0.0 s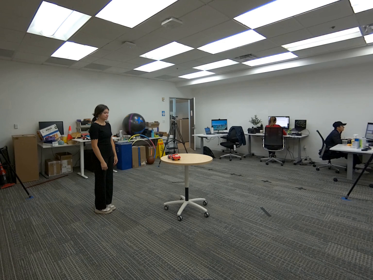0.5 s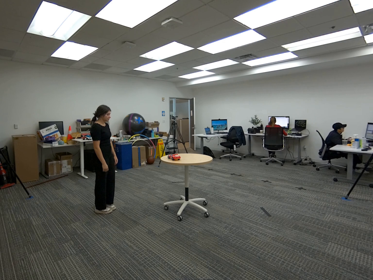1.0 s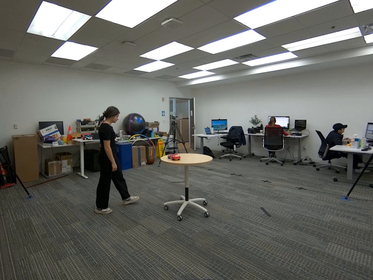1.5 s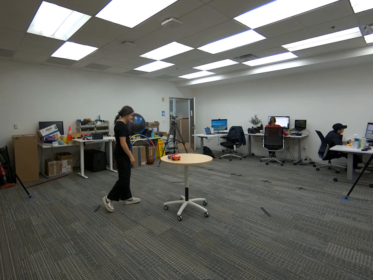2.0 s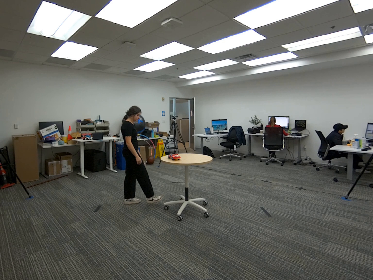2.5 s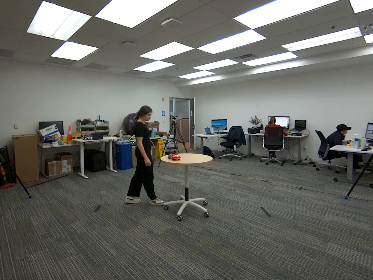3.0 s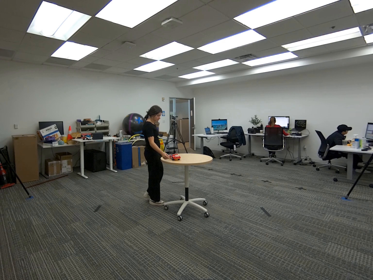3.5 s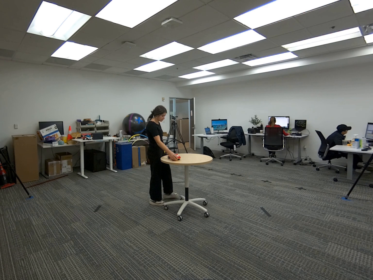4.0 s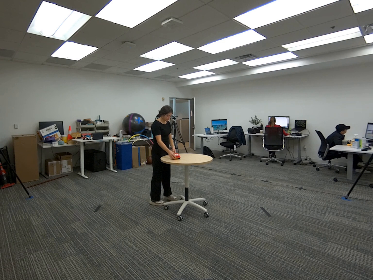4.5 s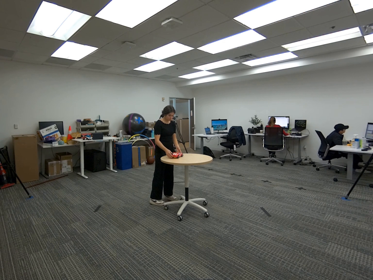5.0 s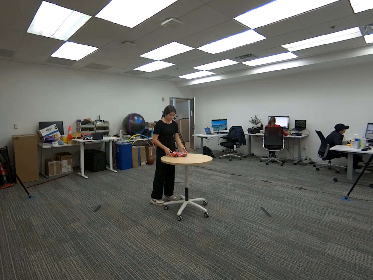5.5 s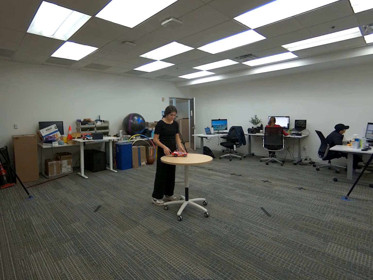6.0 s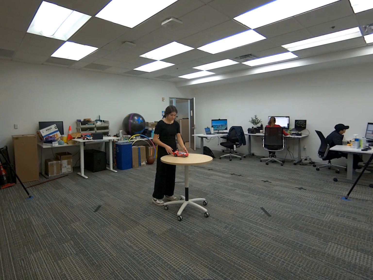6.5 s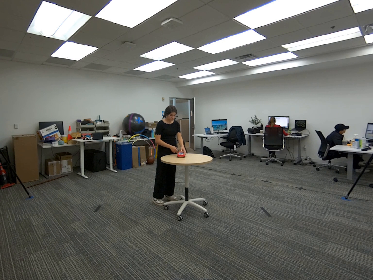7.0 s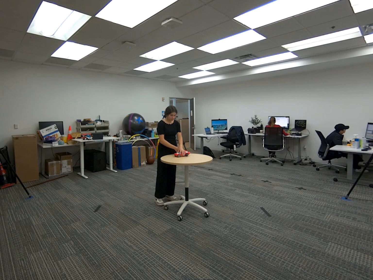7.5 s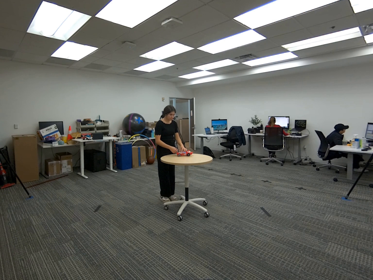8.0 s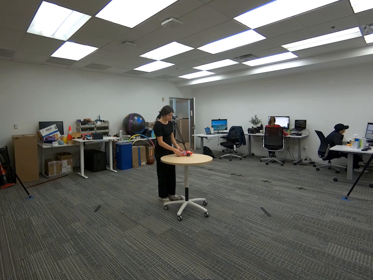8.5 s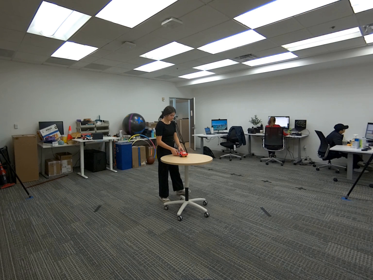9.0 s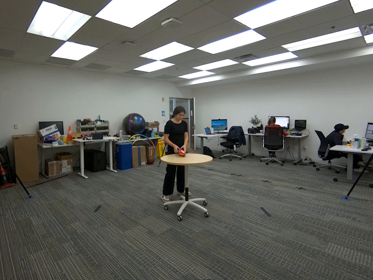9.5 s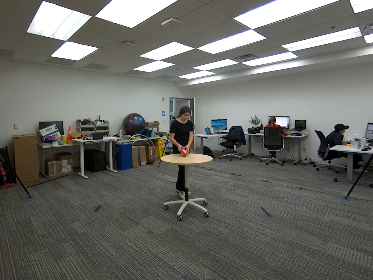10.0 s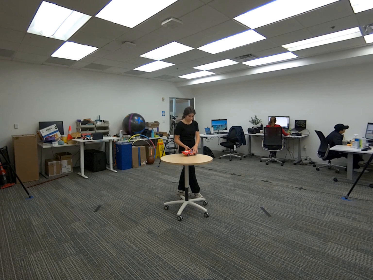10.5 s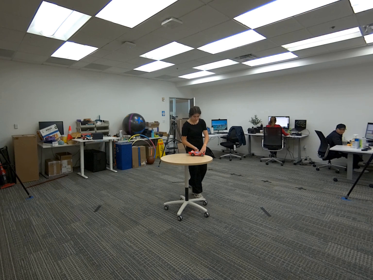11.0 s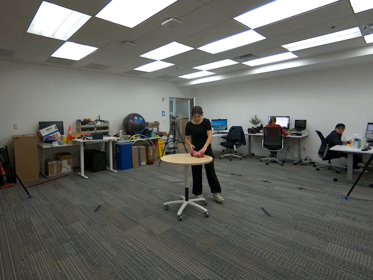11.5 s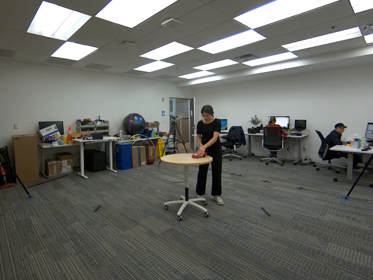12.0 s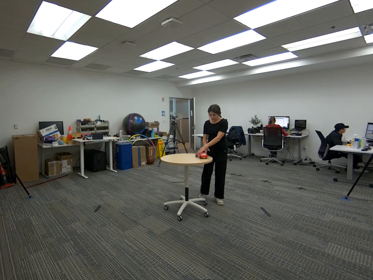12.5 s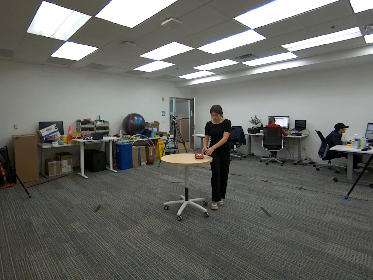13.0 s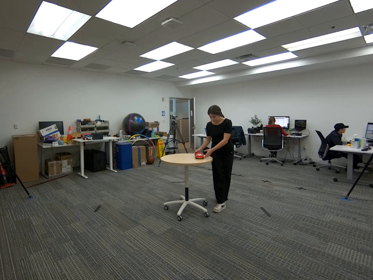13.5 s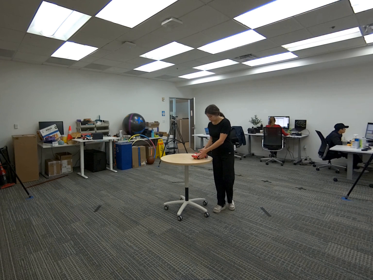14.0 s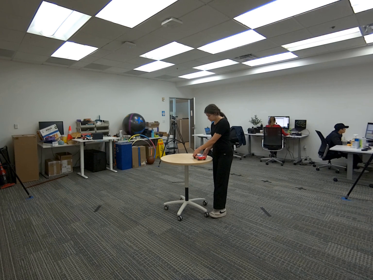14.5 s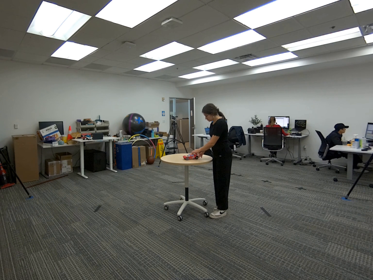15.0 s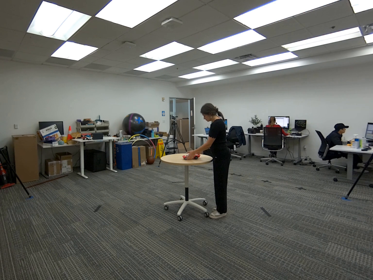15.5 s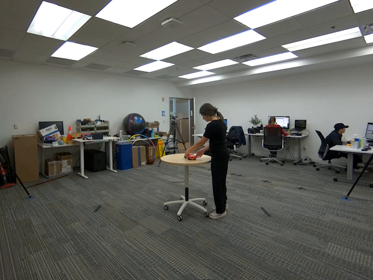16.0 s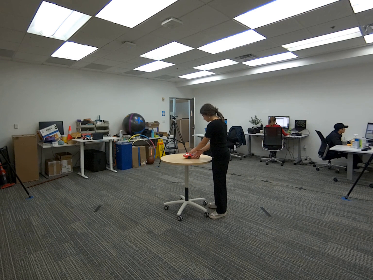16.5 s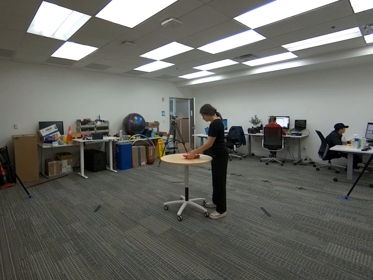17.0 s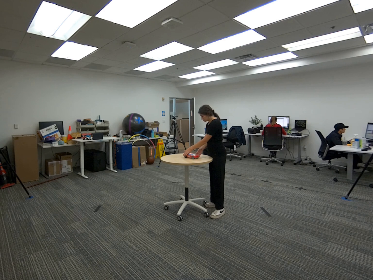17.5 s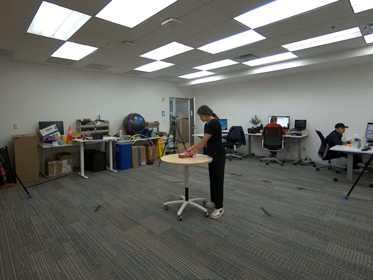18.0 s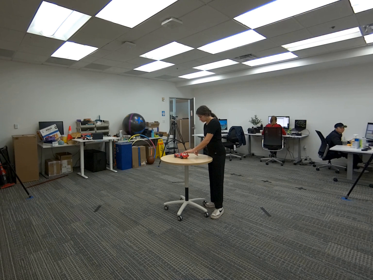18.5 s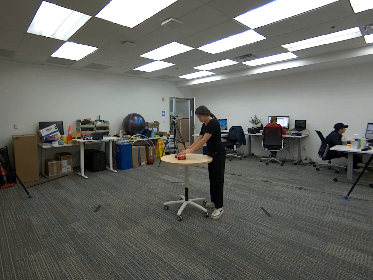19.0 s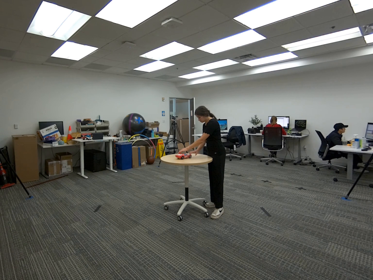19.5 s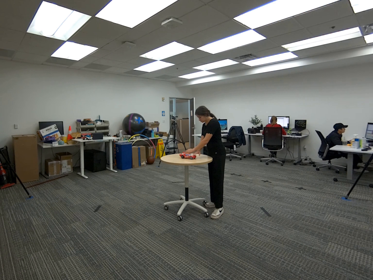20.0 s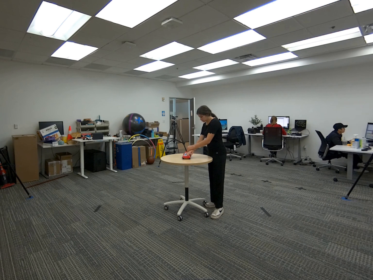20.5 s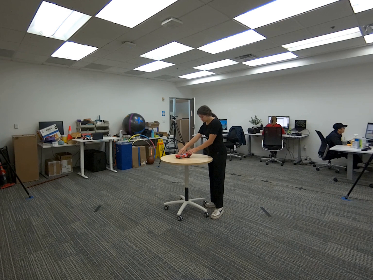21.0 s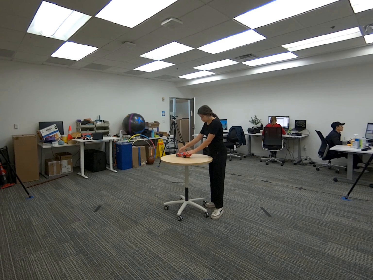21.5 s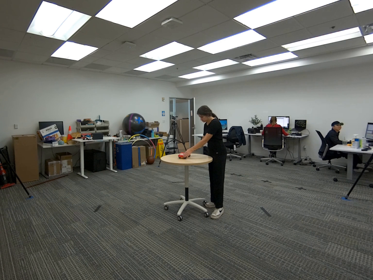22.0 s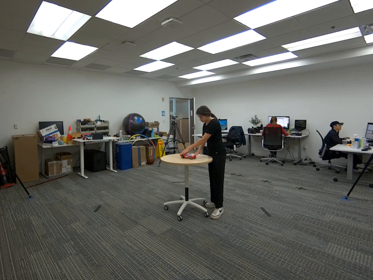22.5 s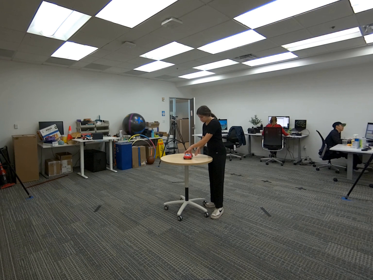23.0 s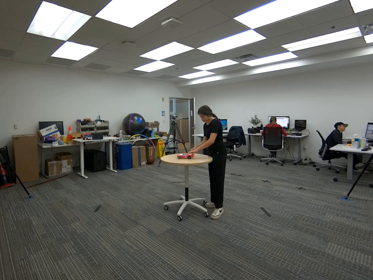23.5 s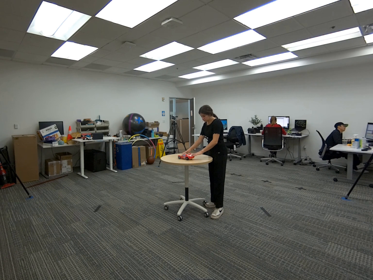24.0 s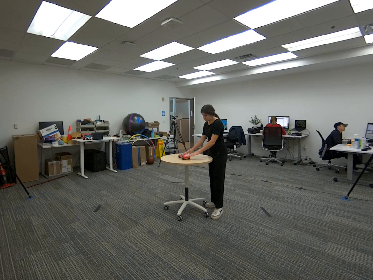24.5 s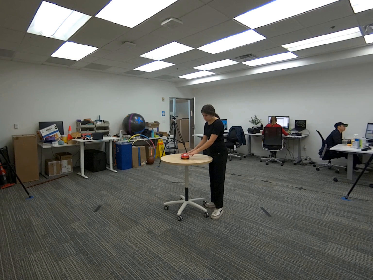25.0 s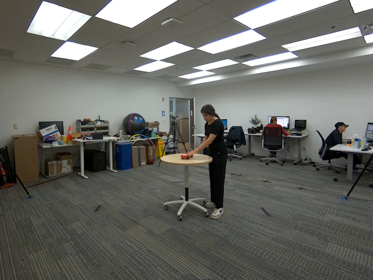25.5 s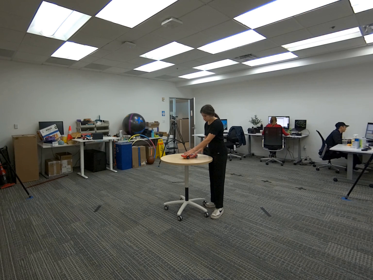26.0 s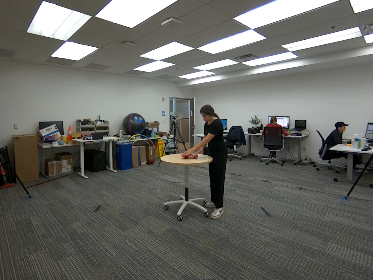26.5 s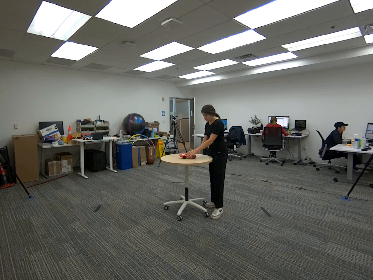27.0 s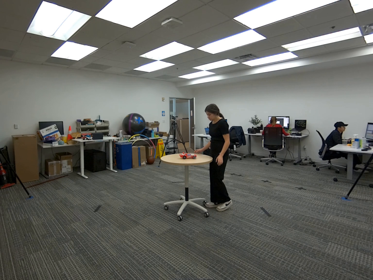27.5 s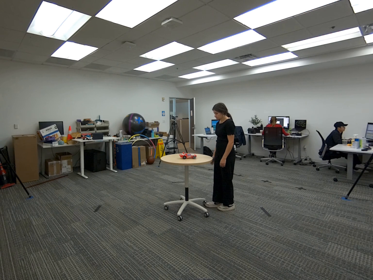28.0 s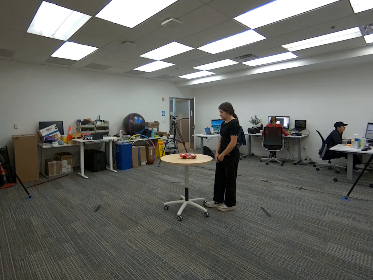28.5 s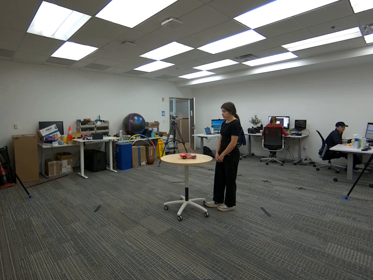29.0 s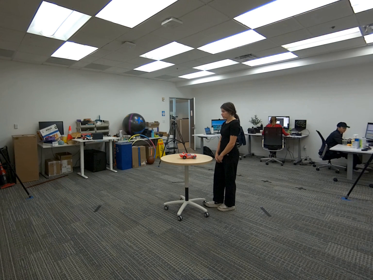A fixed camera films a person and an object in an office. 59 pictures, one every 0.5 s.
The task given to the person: Walk to the toy car on the round table, use both hands to rotate the car on the table until finished.
